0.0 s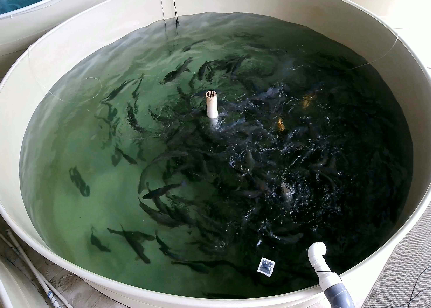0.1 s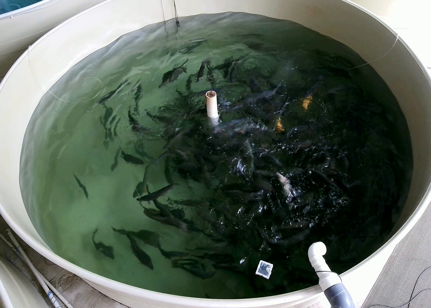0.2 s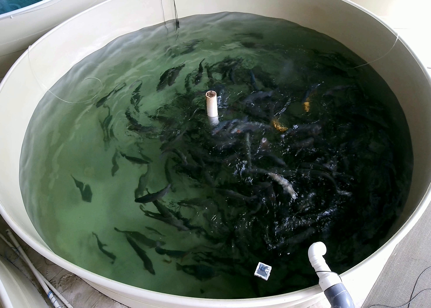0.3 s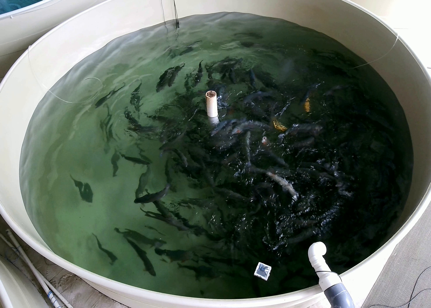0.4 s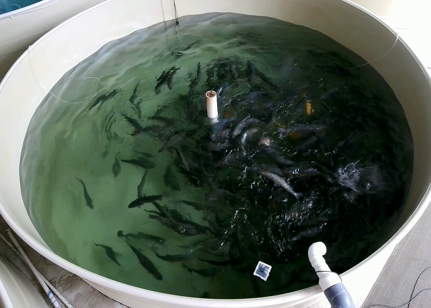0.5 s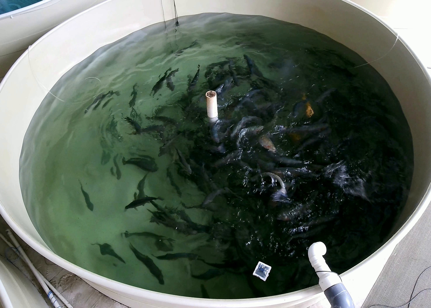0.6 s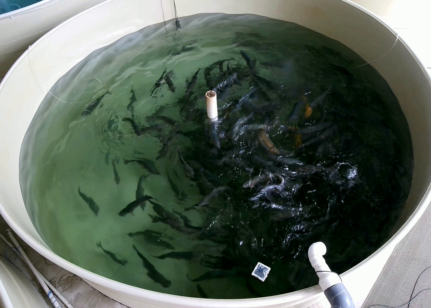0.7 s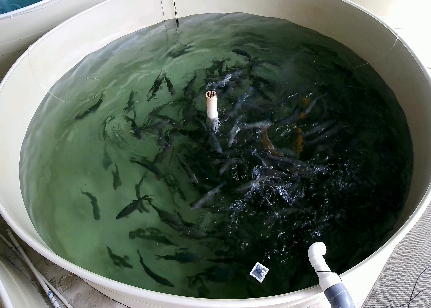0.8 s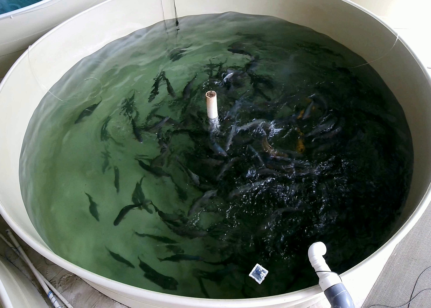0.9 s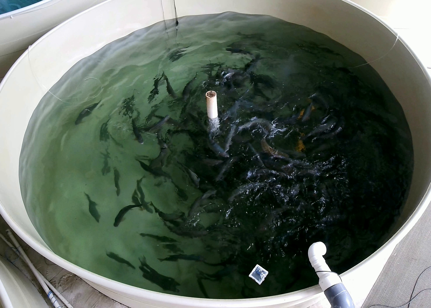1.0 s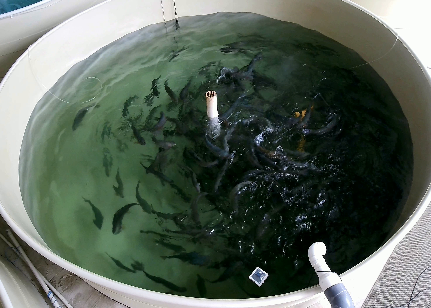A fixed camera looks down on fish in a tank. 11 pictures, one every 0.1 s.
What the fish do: Strong feeding.
